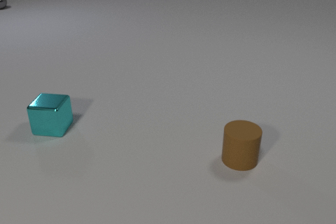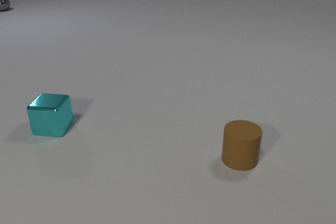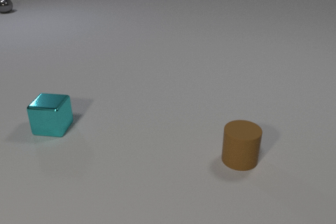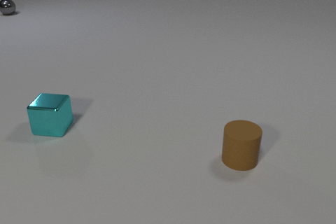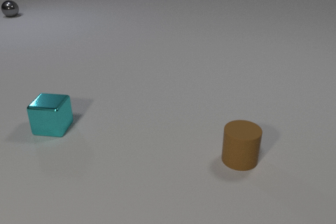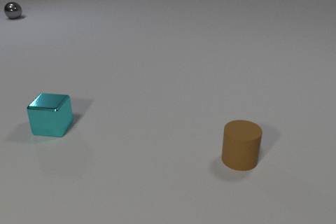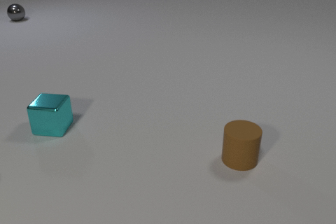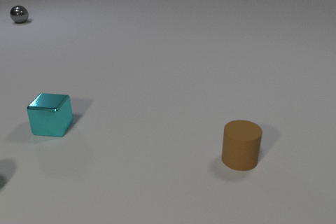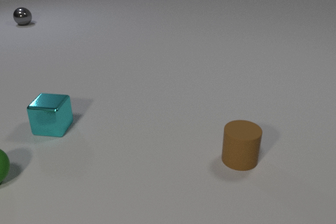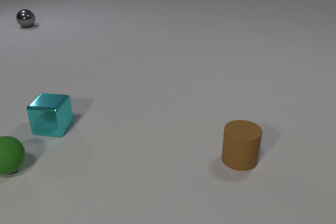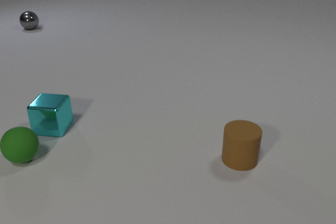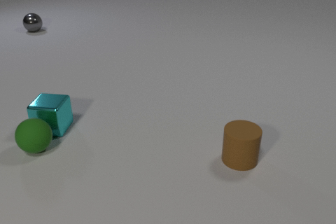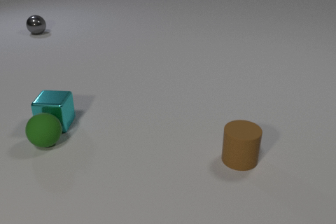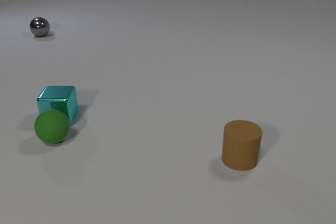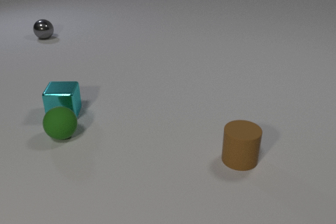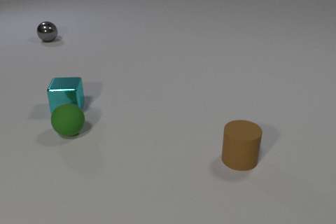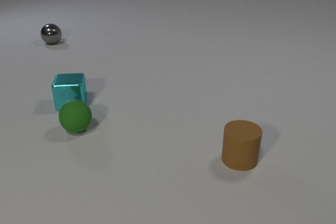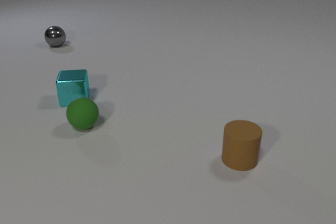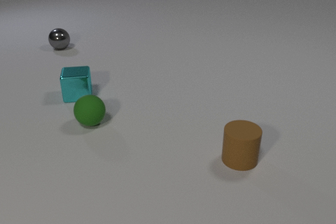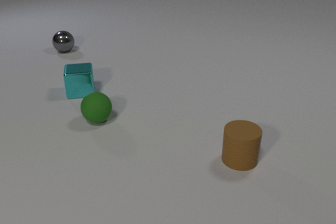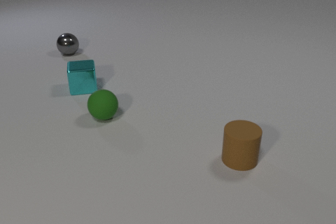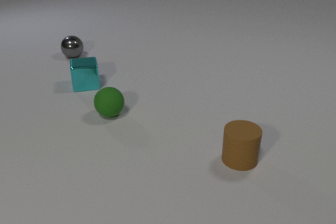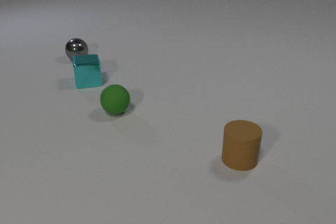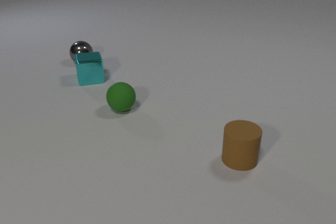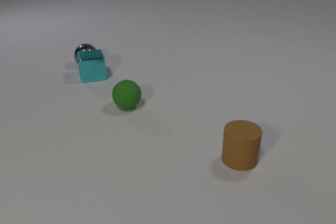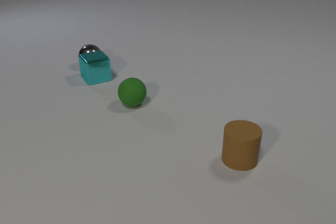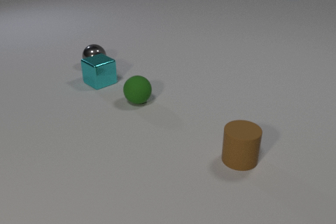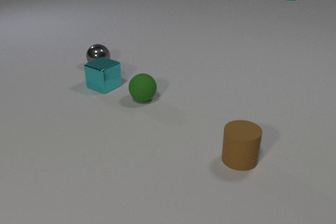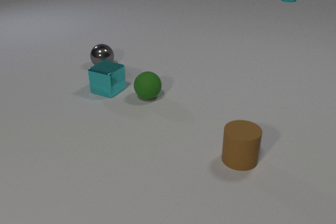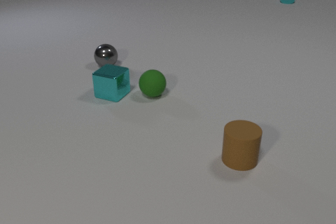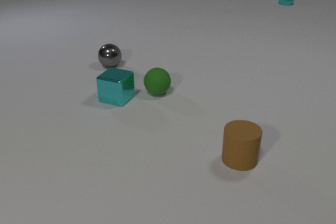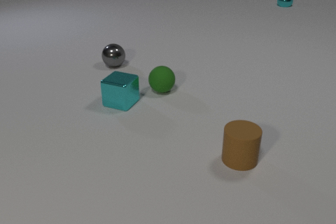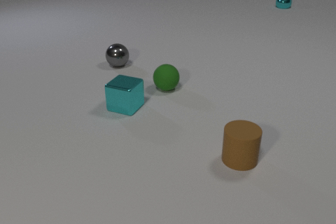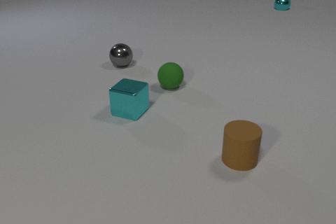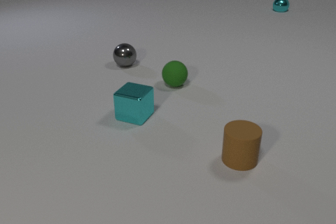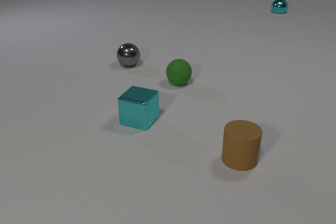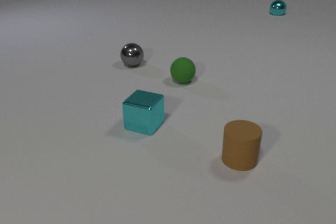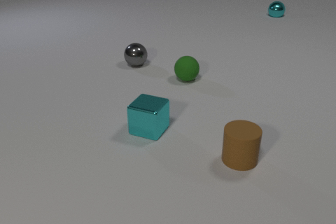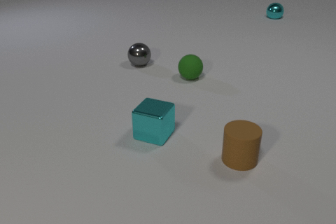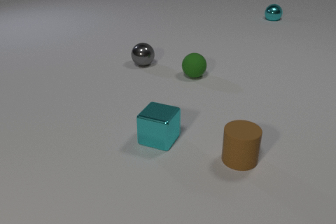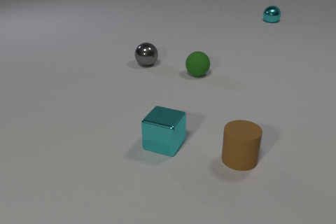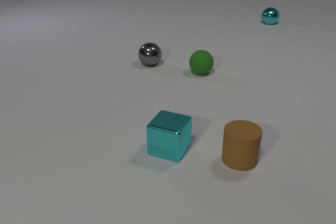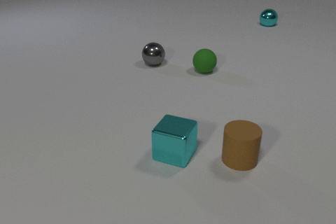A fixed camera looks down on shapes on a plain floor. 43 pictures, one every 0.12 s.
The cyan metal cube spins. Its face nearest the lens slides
to the right.
The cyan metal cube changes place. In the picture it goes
to the right.
0.00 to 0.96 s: The green rubber sphere comes in at the left edge. The gray metal sphere rolls toward the camera.
0.96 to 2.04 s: The green rubber sphere rolls to the right and away from the camera. The cyan metal cube slides away from the camera and to the right. The gray metal sphere rolls toward the camera. The green rubber sphere and the cyan metal cube collide.
2.04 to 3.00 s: The green rubber sphere rolls to the right and away from the camera. The cyan metal cube slides away from the camera and to the right, spins so that its near face slides to the right, counterclockwise seen from above. The gray metal sphere rolls toward the camera and to the right. The cyan metal cube and the gray metal sphere collide.
3.00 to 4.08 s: The green rubber sphere rolls to the right and away from the camera. The cyan metal cube slides toward the camera and to the right, spins so that its near face slides to the right, counterclockwise seen from above. The cyan metal sphere rolls toward the camera. The gray metal sphere rolls to the right.
4.08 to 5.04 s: The green rubber sphere rolls away from the camera and to the right. The cyan metal cube slides toward the camera and to the right. The cyan metal sphere rolls toward the camera. The gray metal sphere rolls to the right.
How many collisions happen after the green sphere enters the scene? 2.
How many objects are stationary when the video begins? 2.
How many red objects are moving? 0.
